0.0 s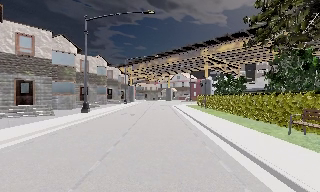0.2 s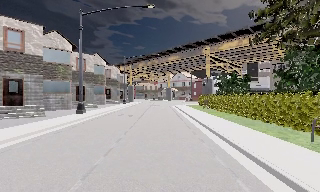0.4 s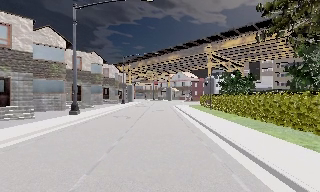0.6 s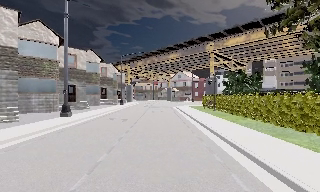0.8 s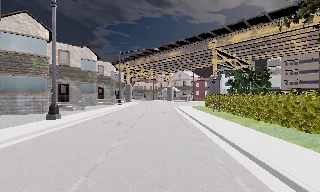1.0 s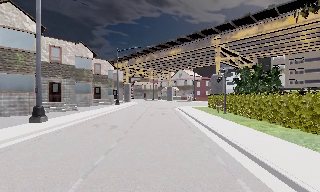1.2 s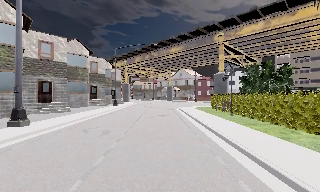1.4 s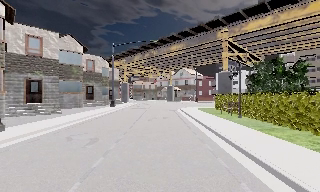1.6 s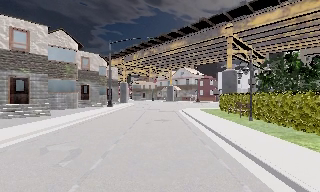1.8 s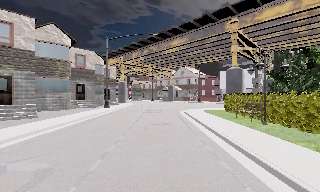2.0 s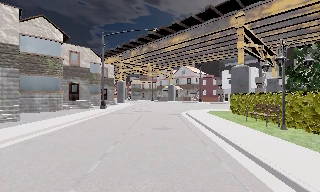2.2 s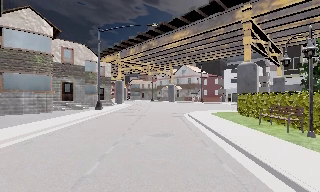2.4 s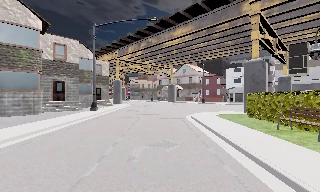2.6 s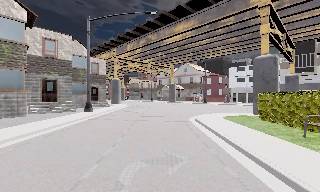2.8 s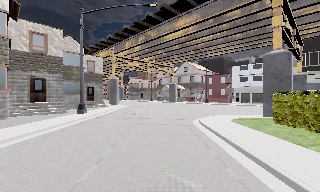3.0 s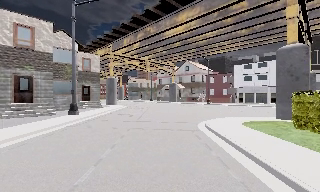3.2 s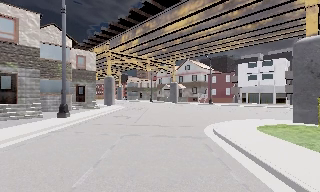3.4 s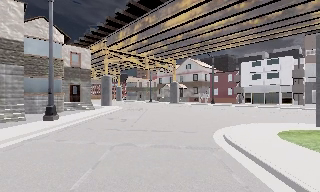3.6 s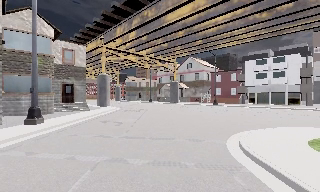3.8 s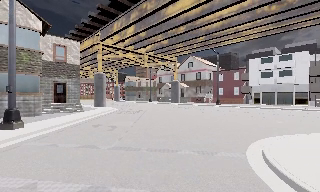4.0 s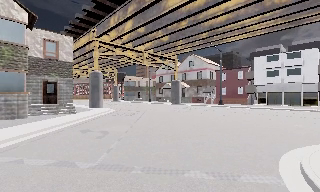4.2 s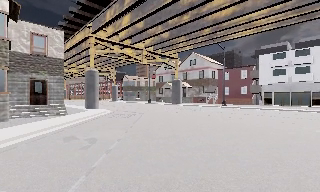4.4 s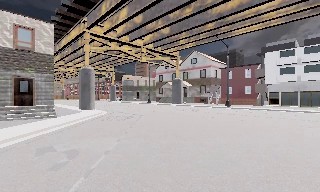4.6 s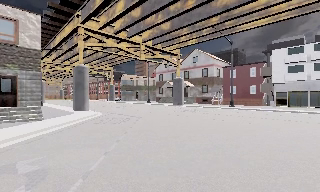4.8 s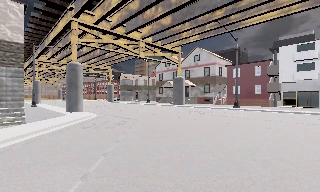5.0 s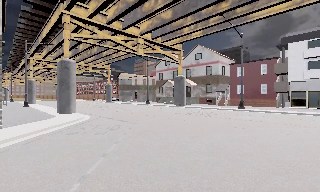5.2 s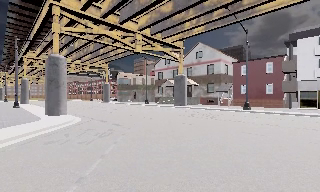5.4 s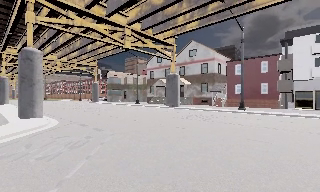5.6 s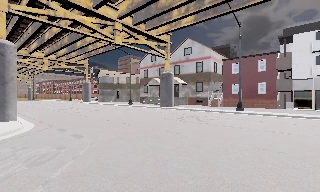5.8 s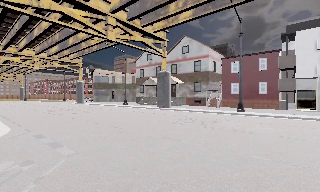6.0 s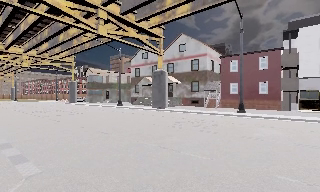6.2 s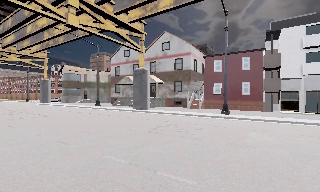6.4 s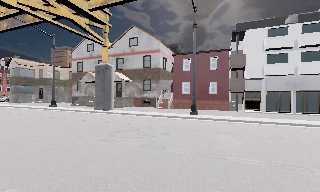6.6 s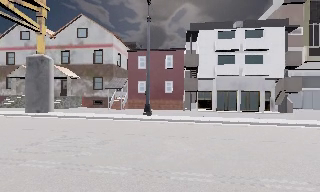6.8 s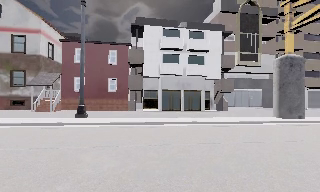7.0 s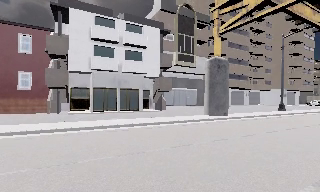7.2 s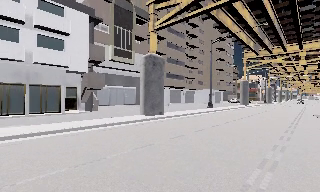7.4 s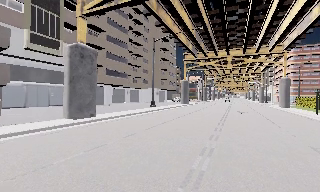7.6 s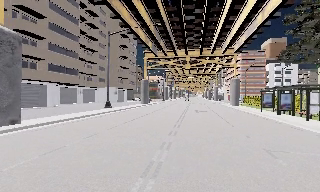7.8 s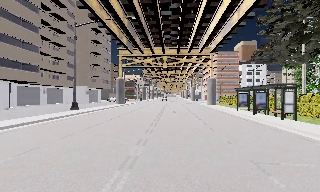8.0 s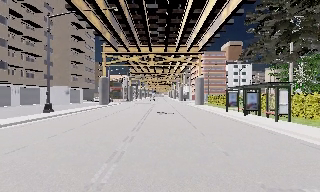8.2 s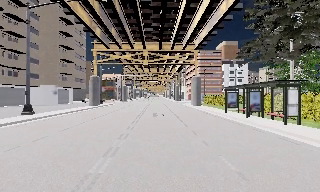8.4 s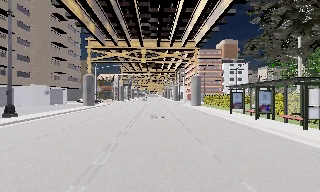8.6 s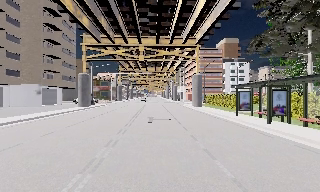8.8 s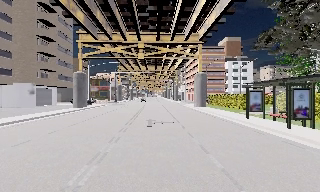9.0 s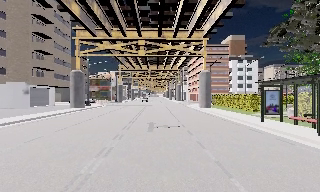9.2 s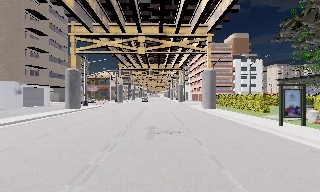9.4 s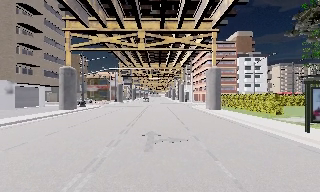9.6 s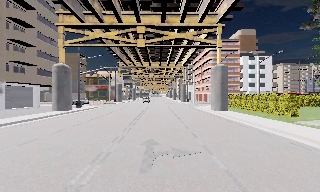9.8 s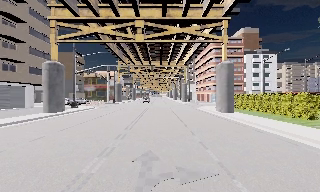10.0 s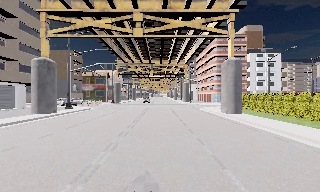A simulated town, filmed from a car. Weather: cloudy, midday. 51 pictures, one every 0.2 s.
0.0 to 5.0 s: The camera travels forward, about 35 m, so what stands in front looms larger.
5.0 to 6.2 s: The scene slides to the left, as the camera pans about 15 degrees to its right. It travels forward, about 8 m, so what stands in front looms larger.
6.2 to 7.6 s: The camera swings to its right by about 110 degrees, and the scene slides to the left. It travels forward and to its right, about 12 m.
7.6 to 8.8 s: The scene slides to the left, as the camera pans about 15 degrees to its right. It travels forward, about 9 m, so what stands in front looms larger.
8.8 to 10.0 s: The camera travels forward, about 9 m, so what stands in front looms larger.
The film runs forward here.
